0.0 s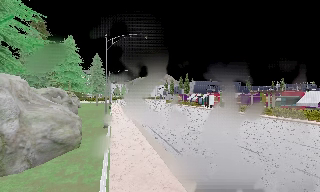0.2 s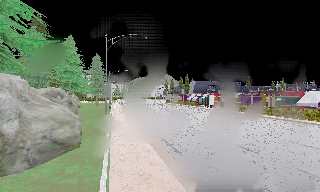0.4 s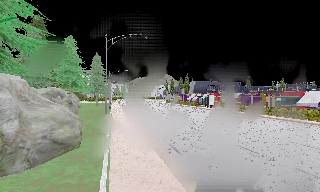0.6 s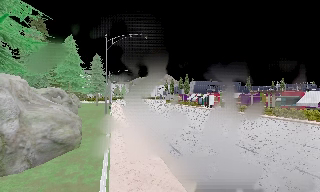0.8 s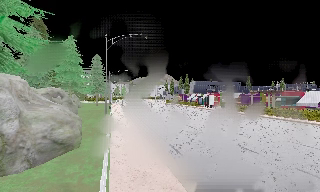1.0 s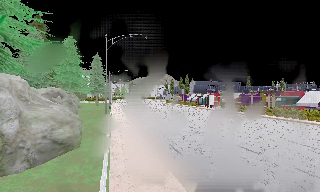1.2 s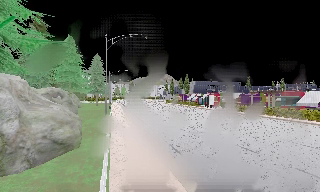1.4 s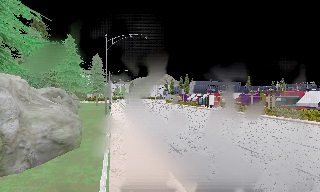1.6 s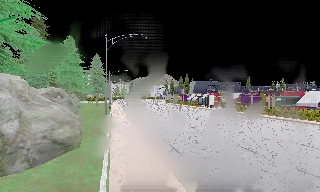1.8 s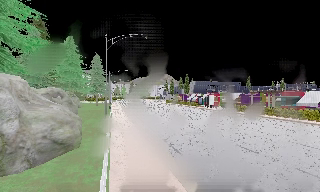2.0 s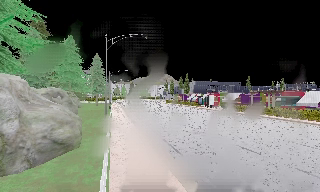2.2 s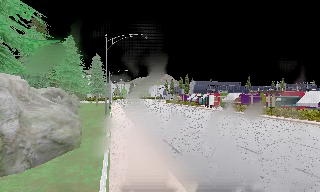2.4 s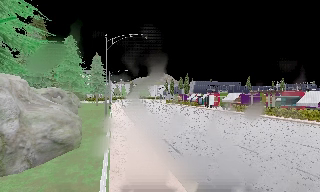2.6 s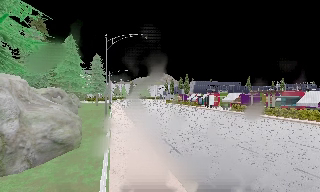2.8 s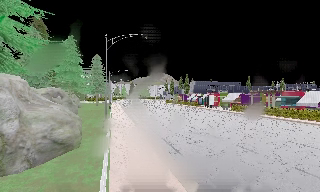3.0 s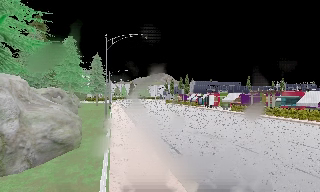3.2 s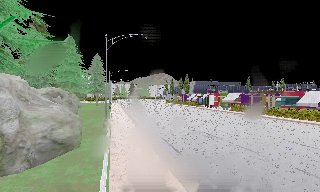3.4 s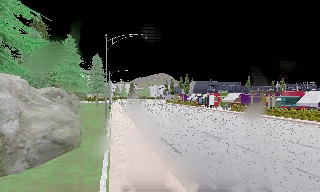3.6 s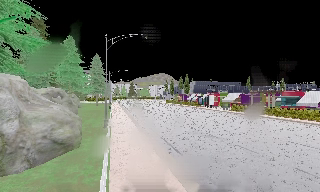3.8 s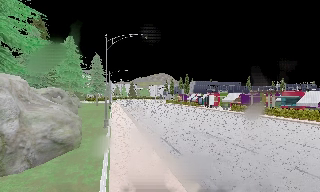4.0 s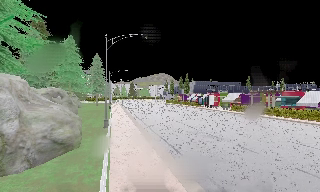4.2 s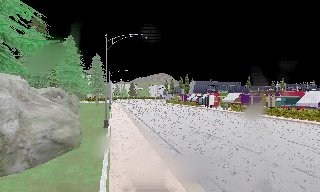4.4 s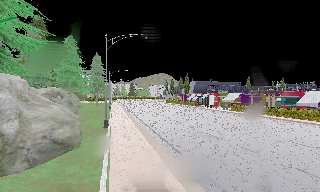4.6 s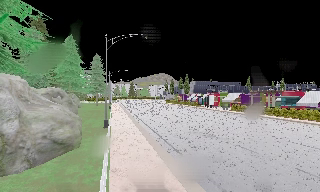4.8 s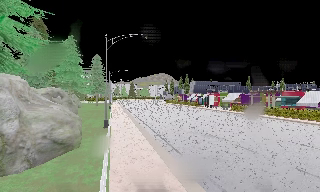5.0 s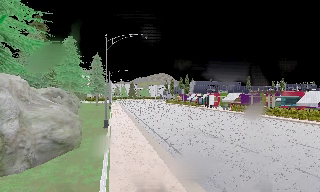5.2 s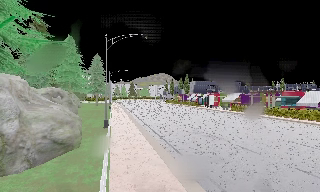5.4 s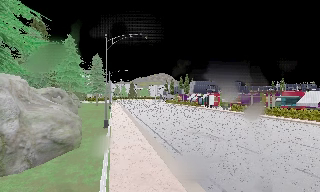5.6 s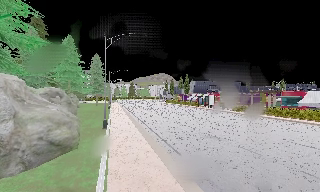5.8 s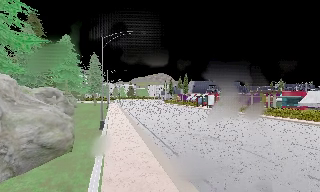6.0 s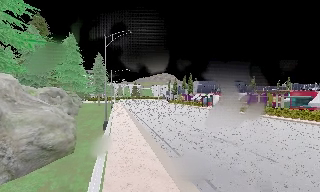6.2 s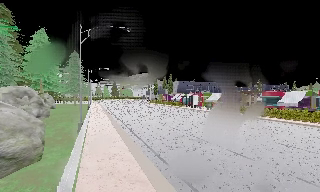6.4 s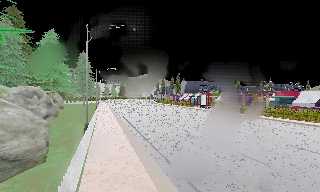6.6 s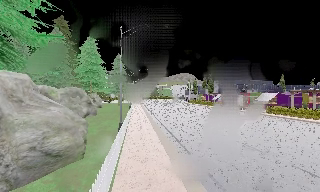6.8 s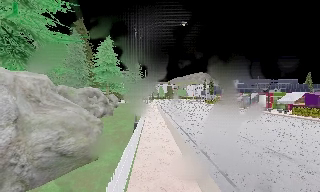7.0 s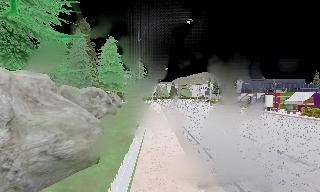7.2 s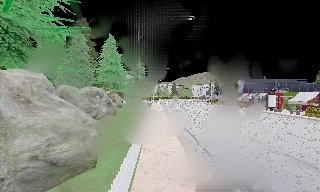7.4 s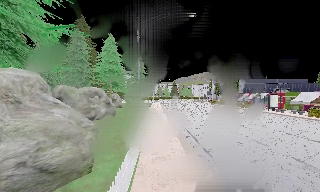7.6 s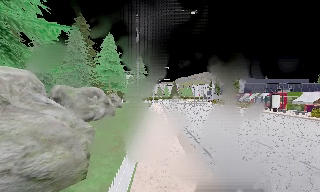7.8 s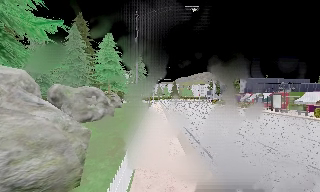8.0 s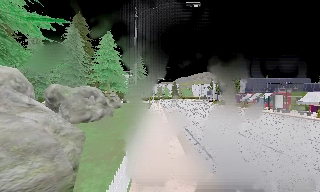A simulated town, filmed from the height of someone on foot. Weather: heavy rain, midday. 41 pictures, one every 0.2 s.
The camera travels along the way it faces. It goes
forward.
0.0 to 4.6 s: The camera keeps its place and its aim.
4.6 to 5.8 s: The camera travels forward, about 0.5 m, so what stands in front looms larger. It gains speed.
5.8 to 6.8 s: The camera swings to its left by about 15 degrees, and the scene slides to the right. It travels forward, about 2 m, so what stands in front looms larger.
6.8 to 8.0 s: The camera travels forward, about 2.5 m, so what stands in front looms larger.
The film runs forward here.
